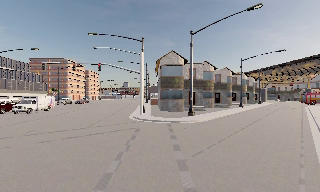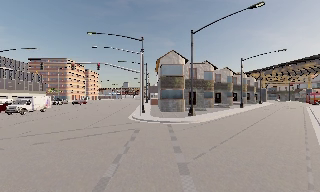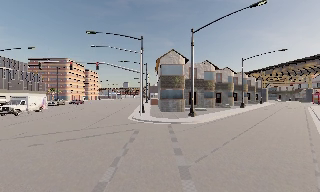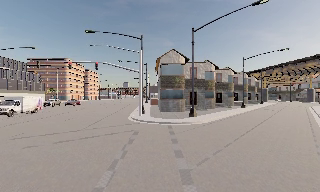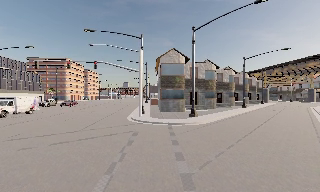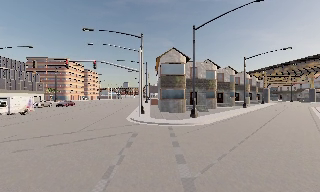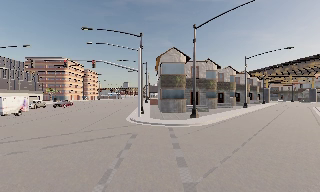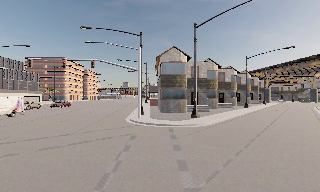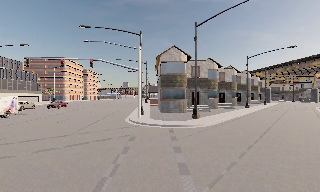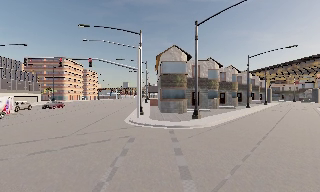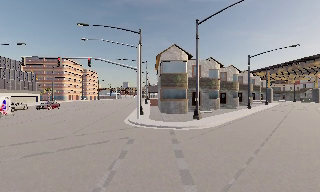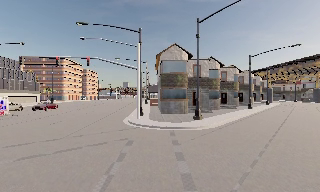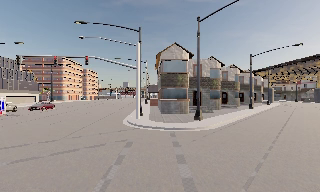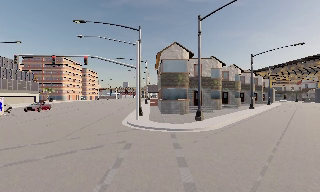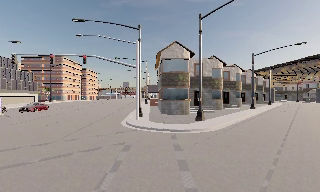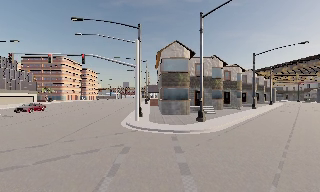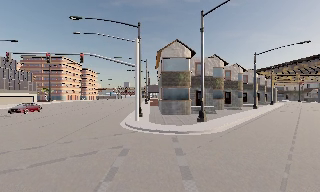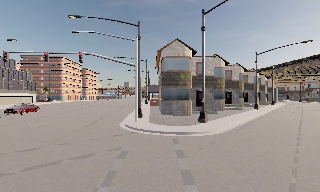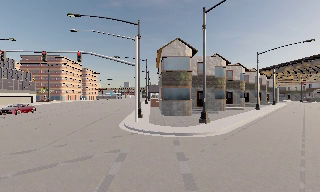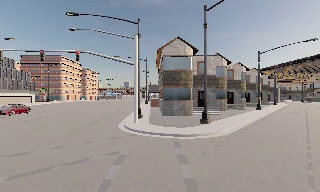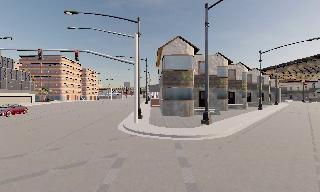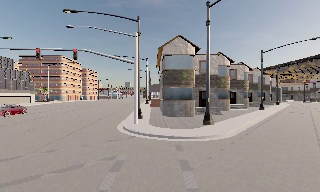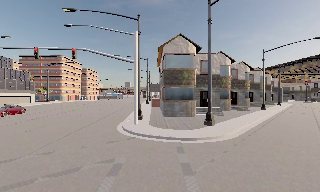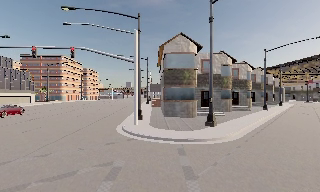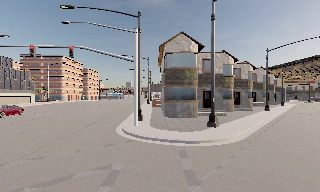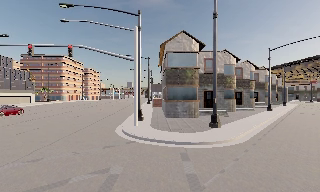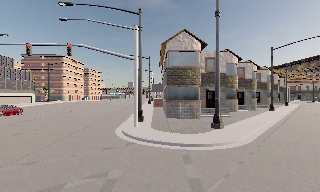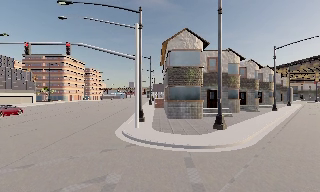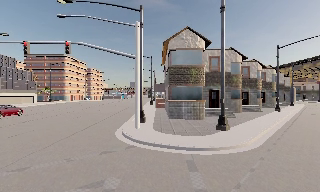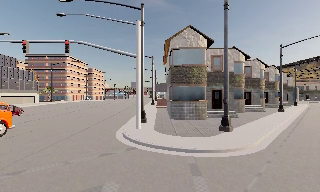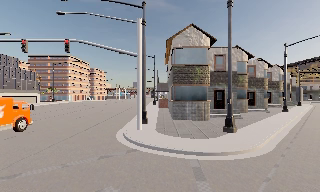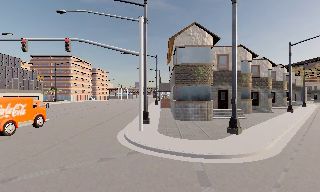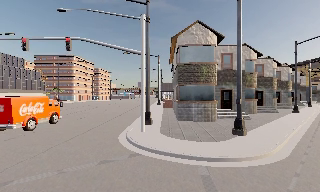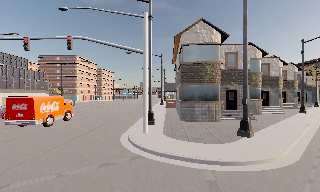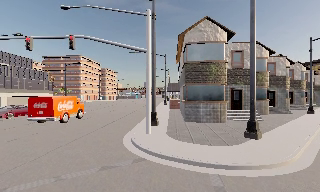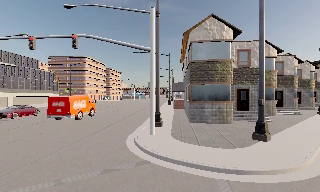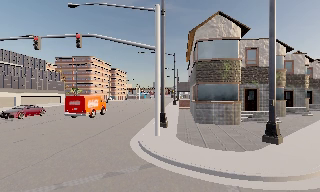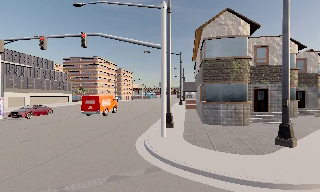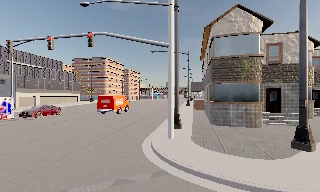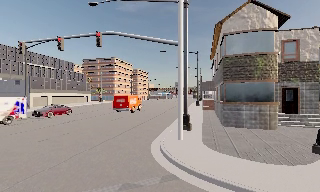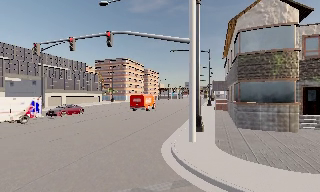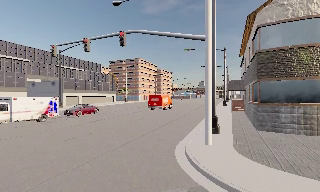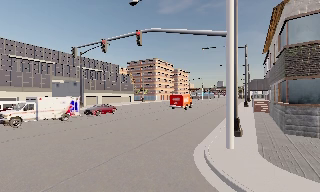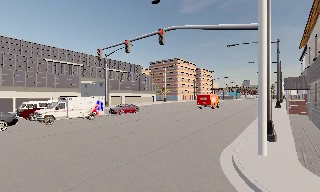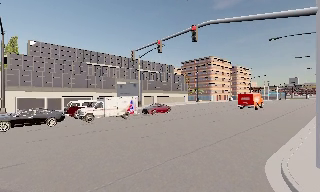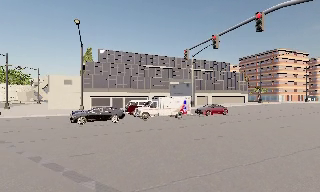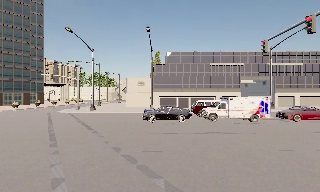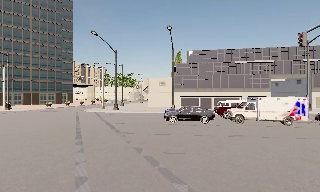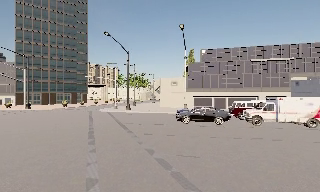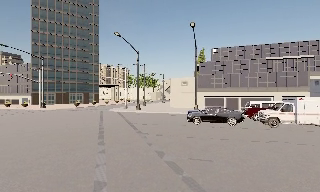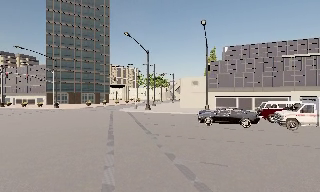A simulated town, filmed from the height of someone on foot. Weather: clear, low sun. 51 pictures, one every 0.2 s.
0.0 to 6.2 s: The camera travels forward, about 9 m, so what stands in front looms larger.
6.2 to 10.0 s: The camera swings to its left by about 110 degrees, and the scene slides to the right. It travels forward, about 5 m.
The film runs forward here.
